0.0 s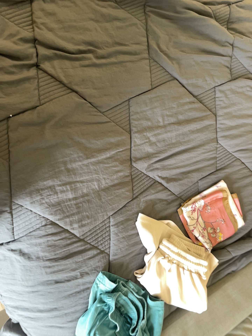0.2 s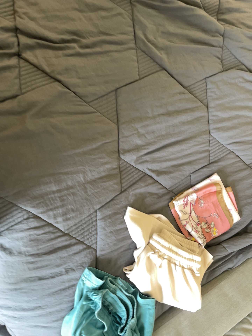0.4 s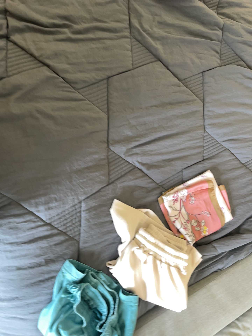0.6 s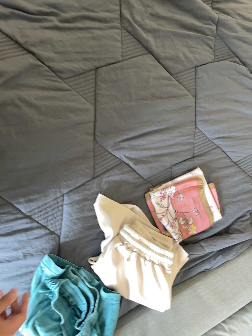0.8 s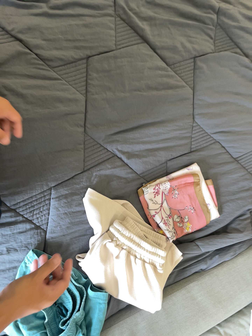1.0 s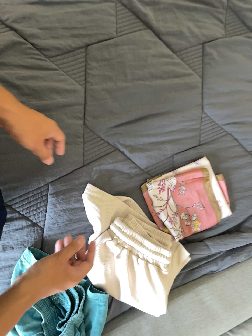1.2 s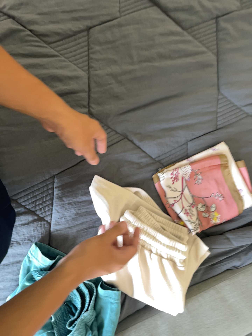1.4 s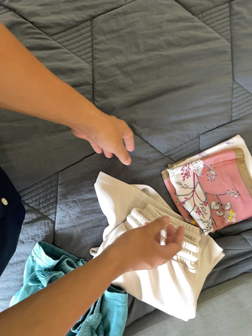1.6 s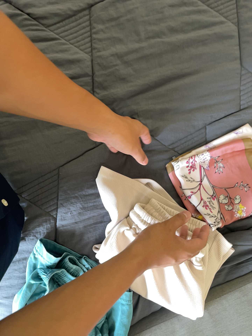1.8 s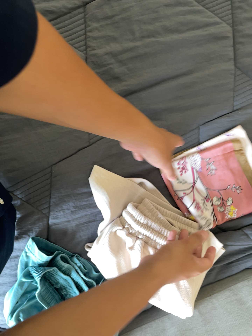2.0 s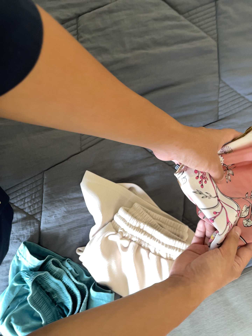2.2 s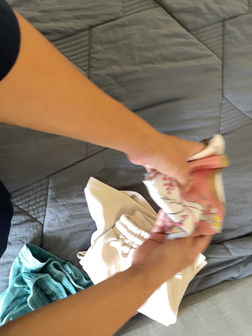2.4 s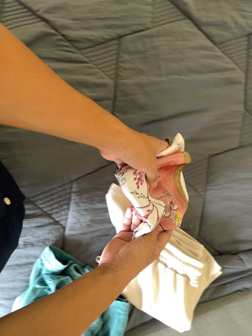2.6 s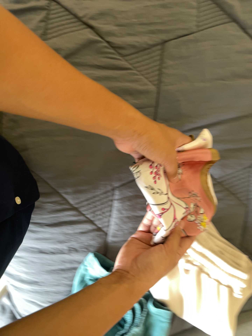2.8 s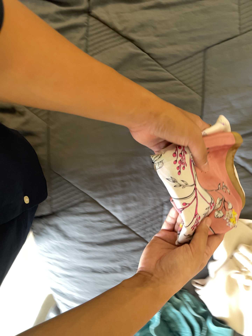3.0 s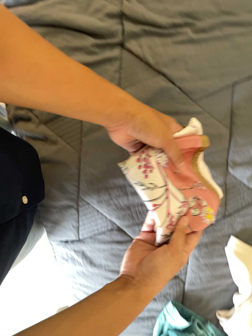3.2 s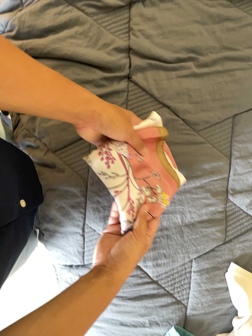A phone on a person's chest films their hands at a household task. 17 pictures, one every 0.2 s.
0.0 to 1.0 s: The camera travels to its right, forward and toward the bottom of its view, about 26 cm, so close, fixed things drift to the left.
1.0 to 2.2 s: The camera travels to its right and forward, about 8 cm.
2.2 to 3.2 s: The camera travels to its left and toward the top of its view, about 32 cm, so close, fixed things drift to the right.
The film runs backward here.
